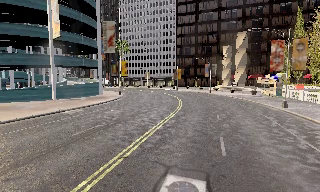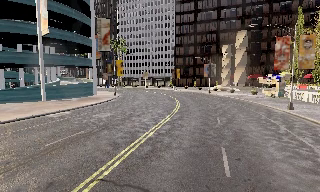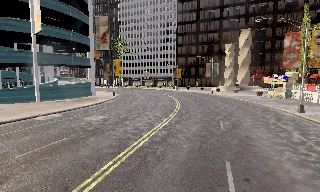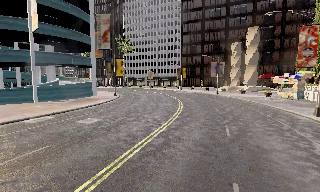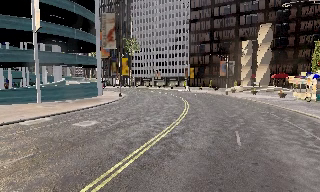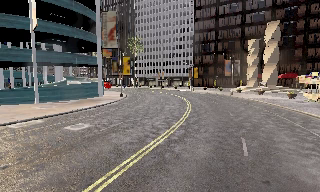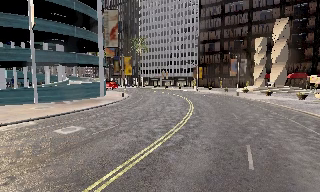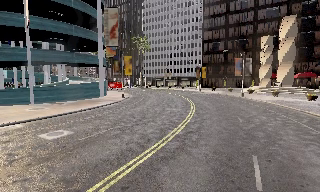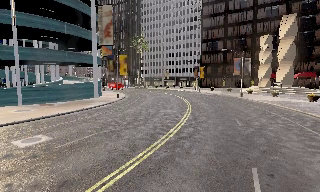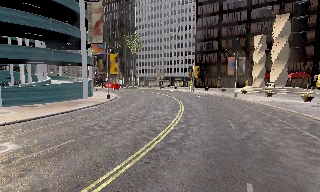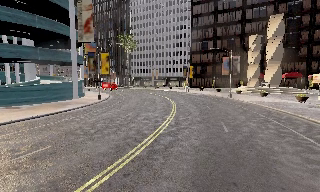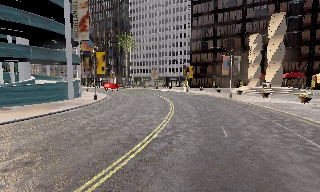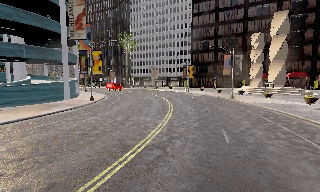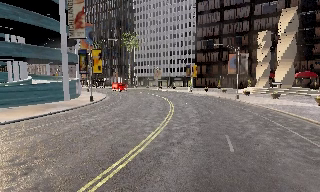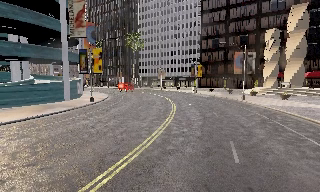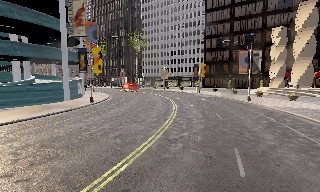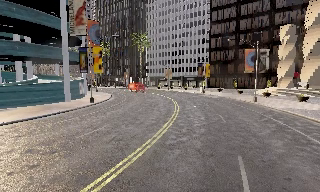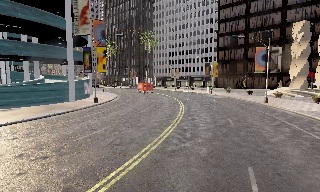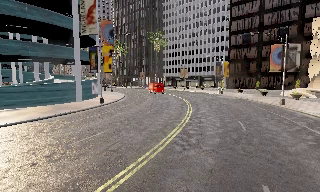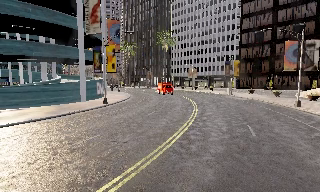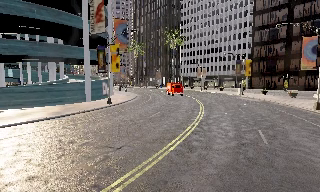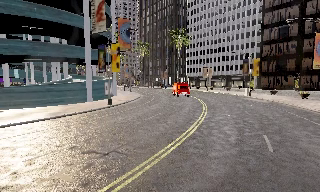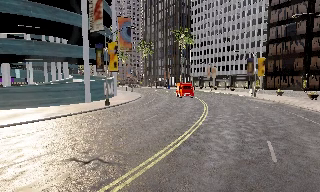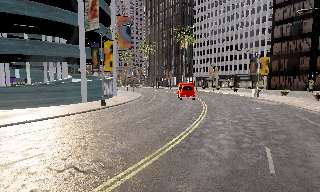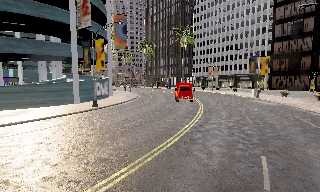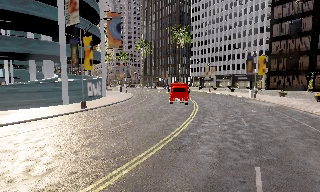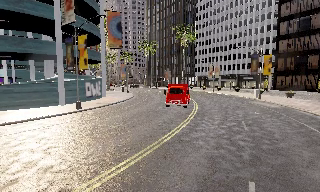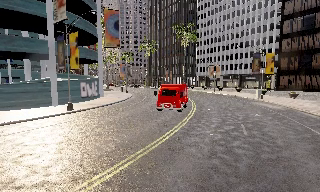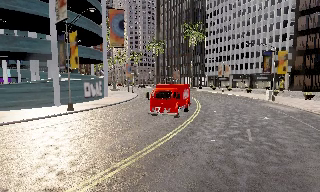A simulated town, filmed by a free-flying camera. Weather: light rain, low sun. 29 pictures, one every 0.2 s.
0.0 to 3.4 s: The camera pans to its left, which is counterclockwise from overhead, by about 15 degrees. It travels forward and to its right, about 16 m, so what stands in front looms larger.
3.4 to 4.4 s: The camera pans to its left, which is counterclockwise from overhead, by about 15 degrees. It travels forward and to its right, about 4.5 m, so what stands in front looms larger.
4.4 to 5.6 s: The camera travels forward and to its right, about 6 m, so what stands in front looms larger.
The film runs forward here.
